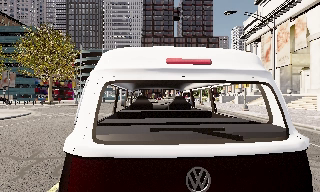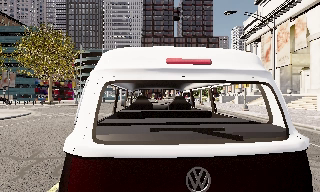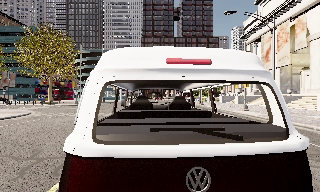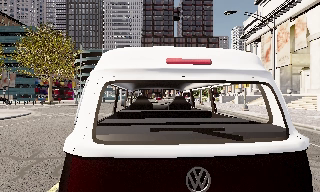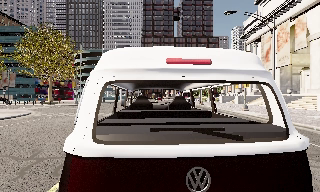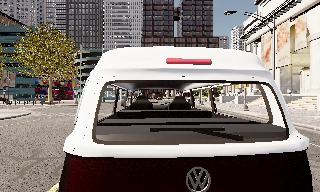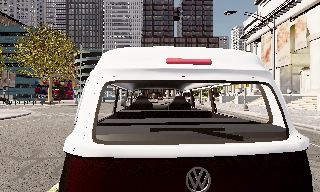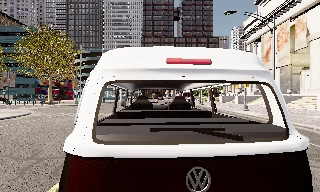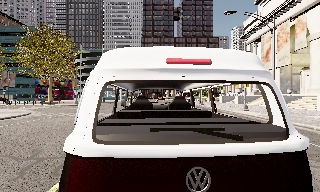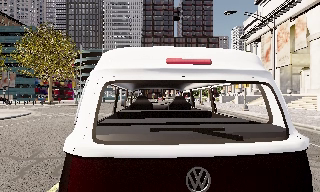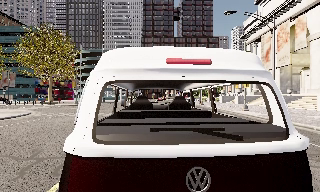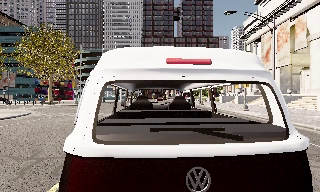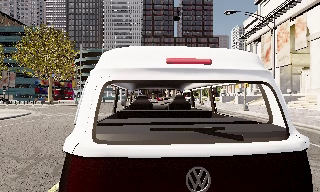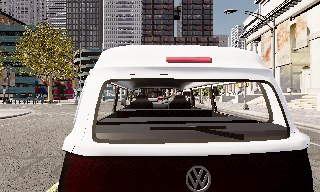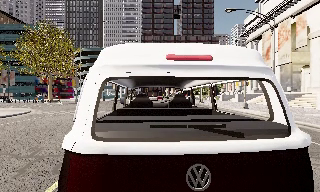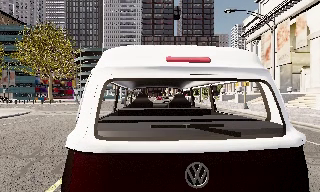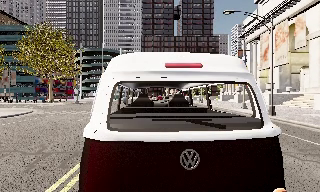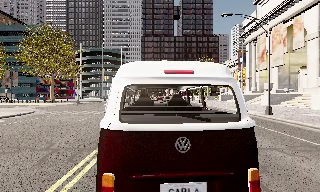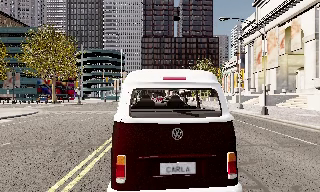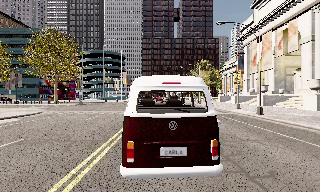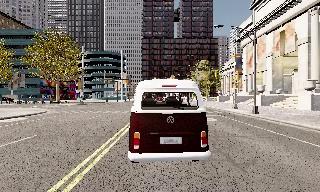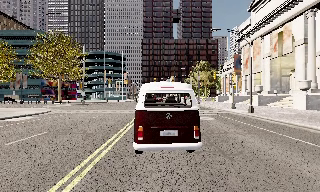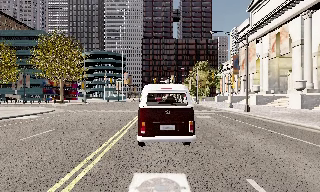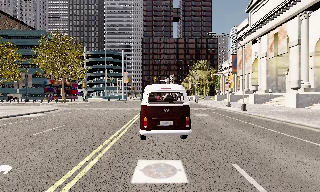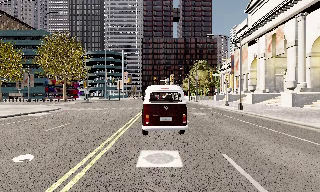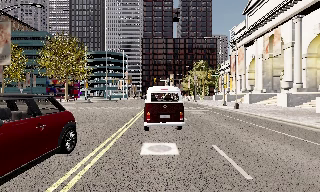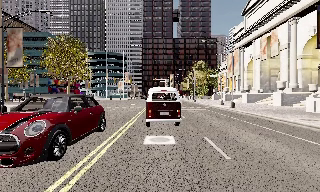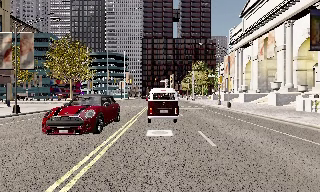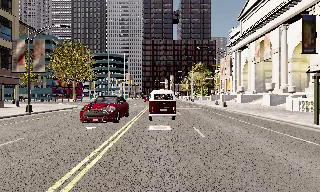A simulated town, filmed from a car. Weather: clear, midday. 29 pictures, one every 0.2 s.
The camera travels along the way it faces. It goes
backward.
0.0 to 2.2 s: The camera keeps its place and its aim.
2.2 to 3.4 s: The camera travels backward, about 0.5 m, so what stands in front gets smaller. It gains speed.
3.4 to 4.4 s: The camera travels backward, about 3 m, so what stands in front gets smaller.
4.4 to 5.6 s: The camera travels backward, about 5 m, so what stands in front gets smaller. It gains speed.
The film runs backward here.
